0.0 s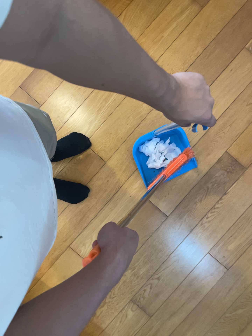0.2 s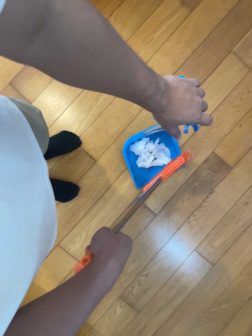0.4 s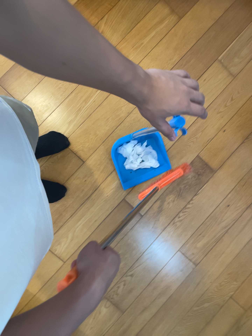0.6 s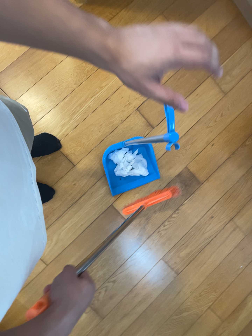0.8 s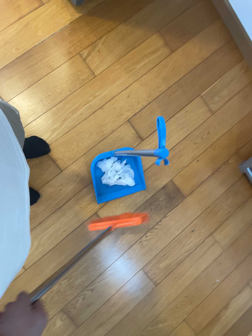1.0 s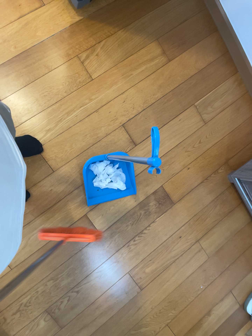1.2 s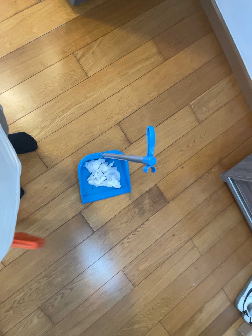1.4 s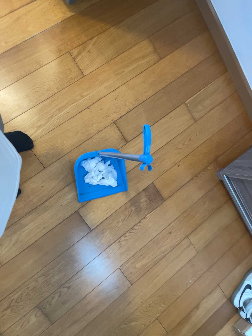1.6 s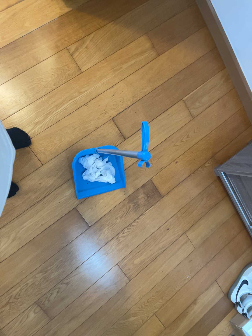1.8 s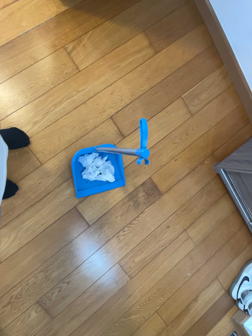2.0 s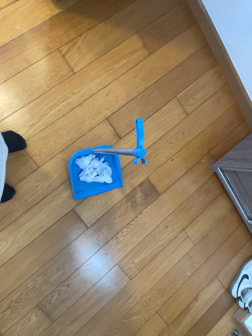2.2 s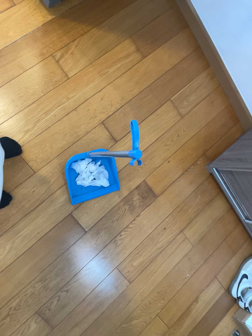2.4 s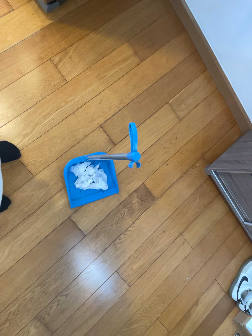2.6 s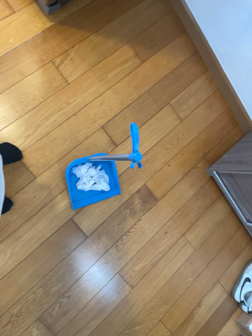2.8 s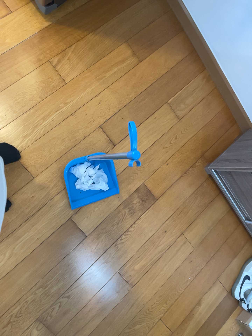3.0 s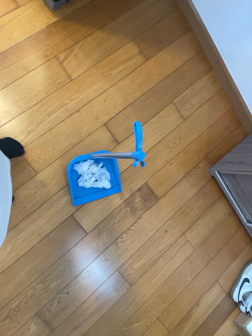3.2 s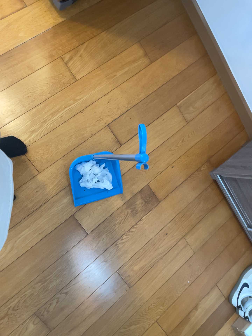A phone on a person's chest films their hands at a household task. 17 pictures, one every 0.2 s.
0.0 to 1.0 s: The scene slides to the left, as the camera pans about 15 degrees to its right. It travels backward and to its left, about 12 cm, so what stands in front gets smaller. It rolls about its line of sight by about 15 degrees, and the scene rotates clockwise.
1.0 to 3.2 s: The camera shifts only a little, or ends up much as it began.
The film runs forward here.
